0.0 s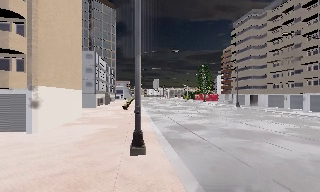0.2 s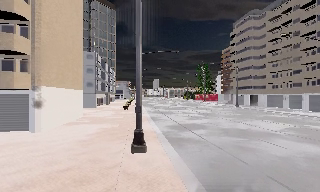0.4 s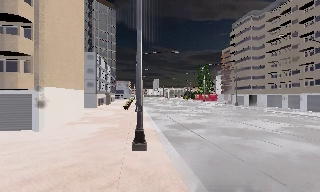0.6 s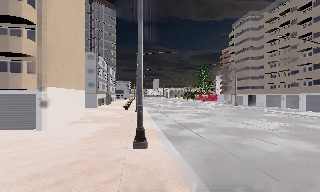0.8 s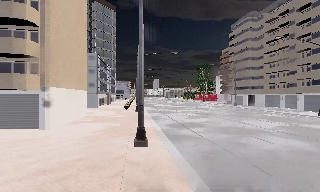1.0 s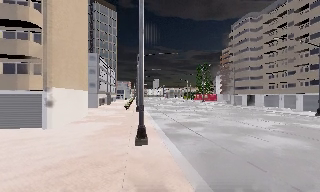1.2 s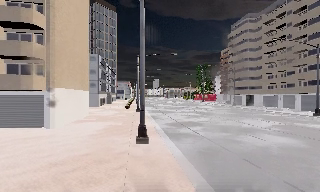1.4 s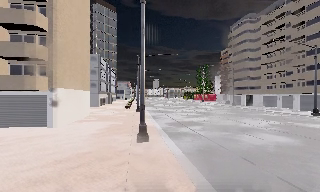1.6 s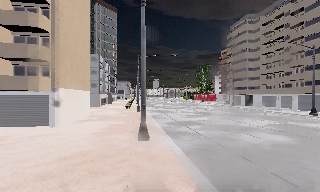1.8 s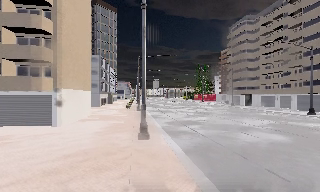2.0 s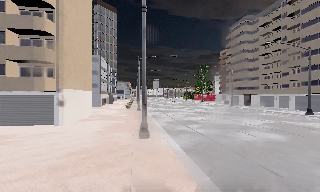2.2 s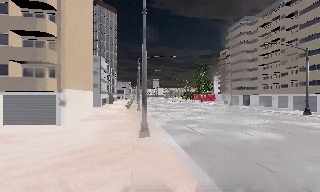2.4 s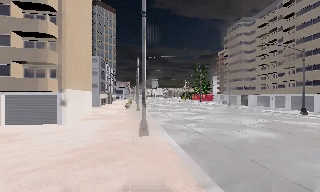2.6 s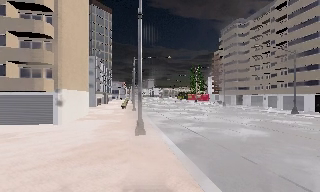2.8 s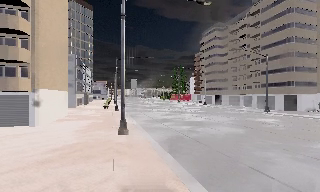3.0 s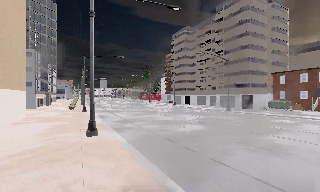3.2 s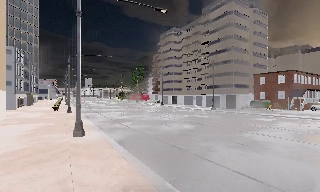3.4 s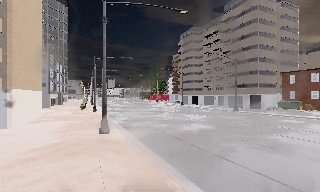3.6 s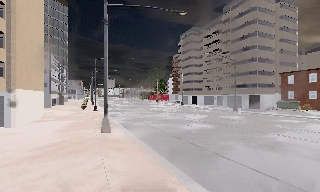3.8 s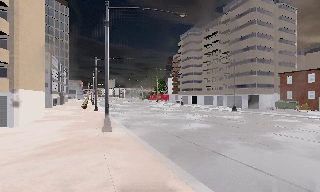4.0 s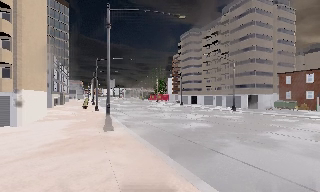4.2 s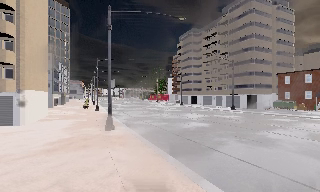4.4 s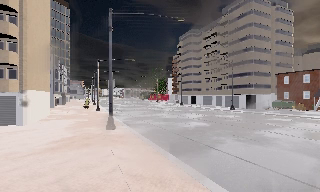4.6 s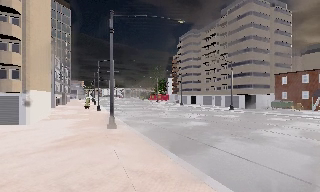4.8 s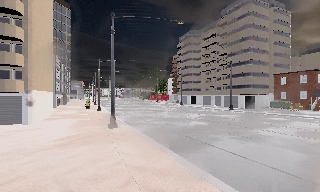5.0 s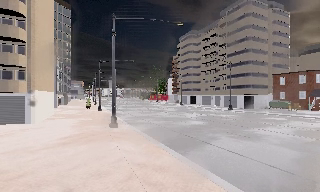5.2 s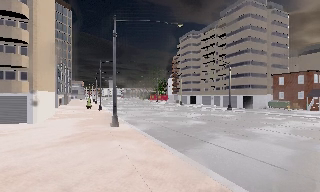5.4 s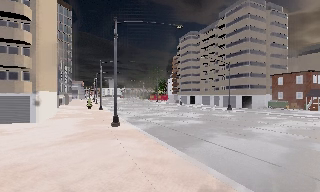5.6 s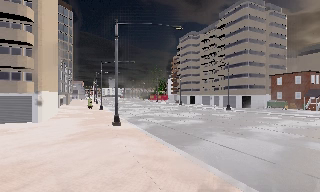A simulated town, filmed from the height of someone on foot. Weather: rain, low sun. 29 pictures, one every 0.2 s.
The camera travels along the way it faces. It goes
backward.
0.0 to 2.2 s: The camera travels backward, about 3.5 m, so what stands in front gets smaller.
2.2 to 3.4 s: The scene slides to the left, as the camera pans about 15 degrees to its right. It travels backward, about 2 m, so what stands in front gets smaller.
3.4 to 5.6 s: The camera travels backward, about 3.5 m, so what stands in front gets smaller.
The film runs backward here.
